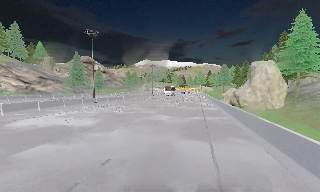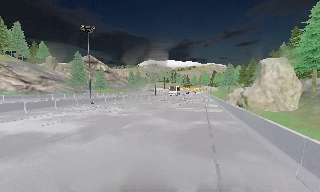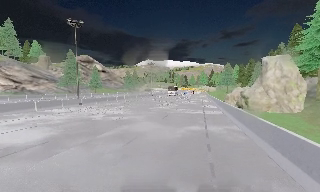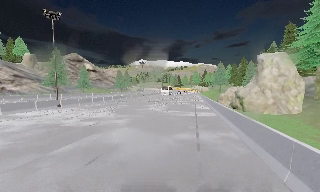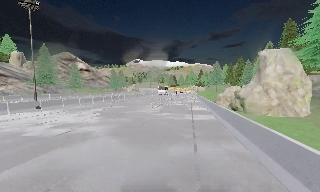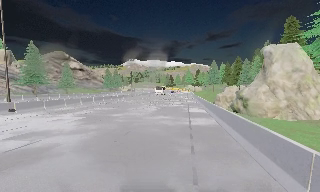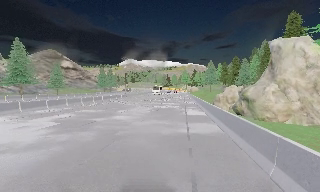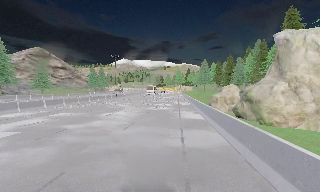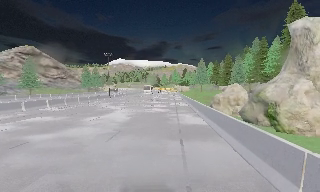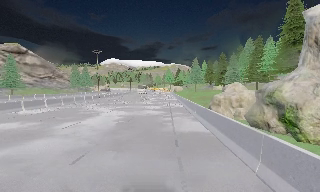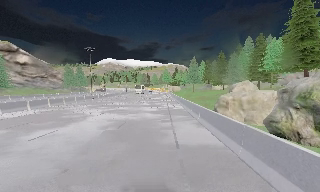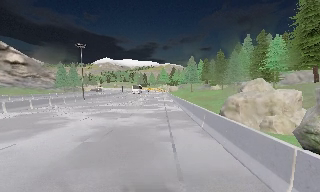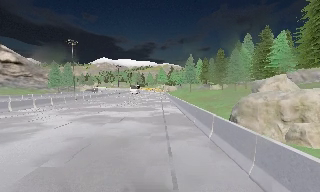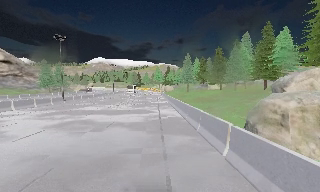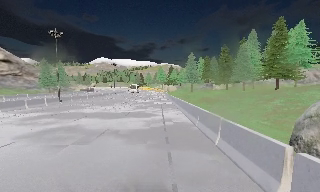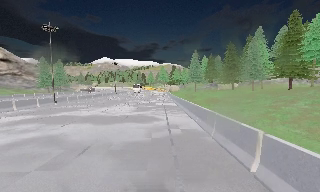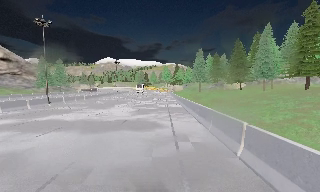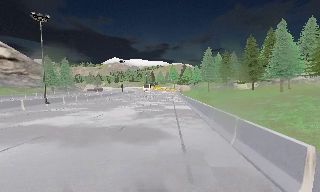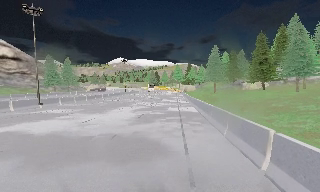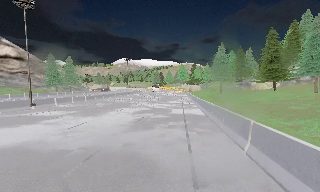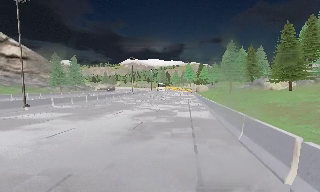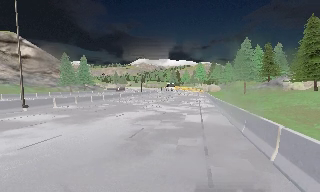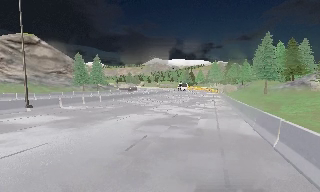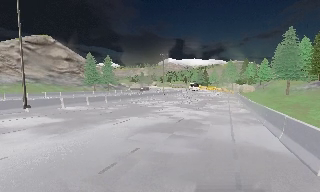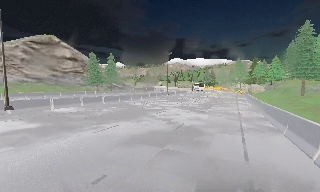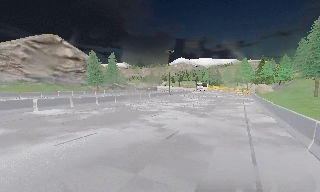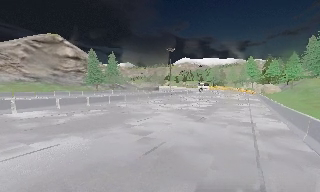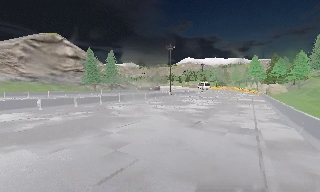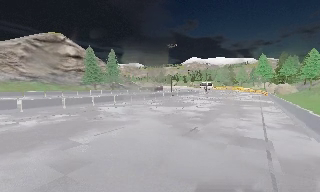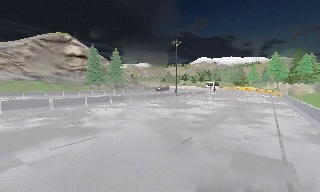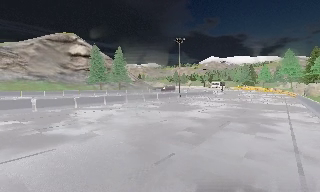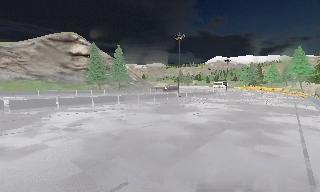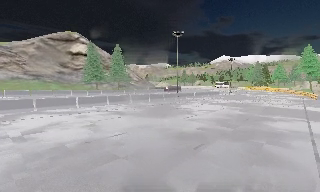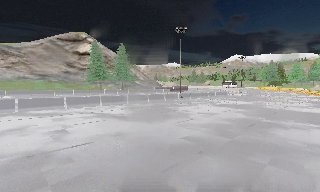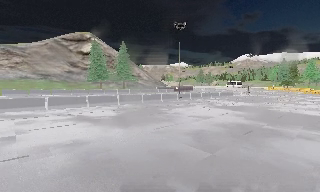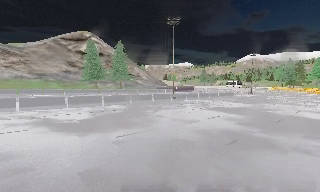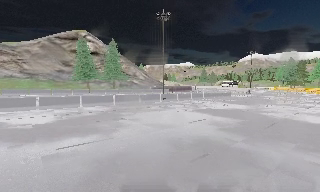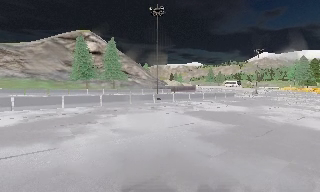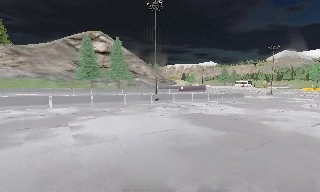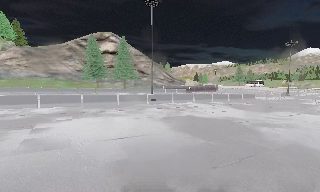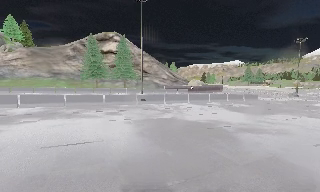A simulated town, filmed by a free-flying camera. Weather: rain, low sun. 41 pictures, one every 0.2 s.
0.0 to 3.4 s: The camera travels forward, about 40 m, so what stands in front looms larger.
3.4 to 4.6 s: The camera pans to its left, which is counterclockwise from overhead, by about 20 degrees. It travels forward, about 12 m, so what stands in front looms larger.
4.6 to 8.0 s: The camera pans to its left, which is counterclockwise from overhead, by about 45 degrees. It travels forward and to its right, about 40 m.
The film runs forward here.
